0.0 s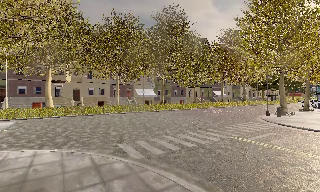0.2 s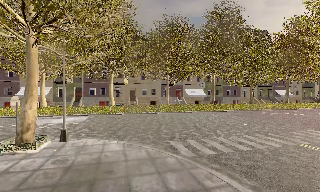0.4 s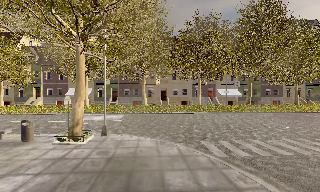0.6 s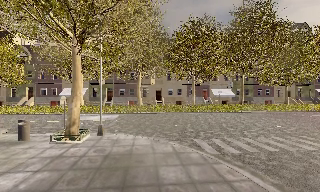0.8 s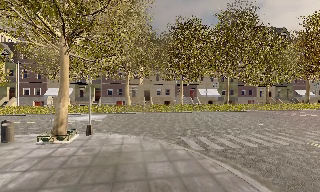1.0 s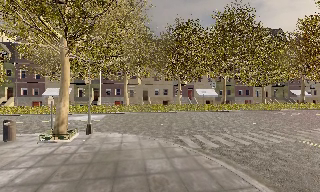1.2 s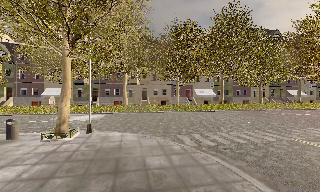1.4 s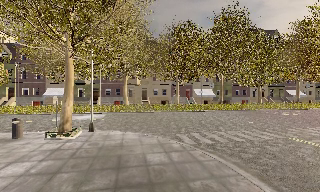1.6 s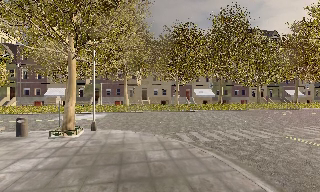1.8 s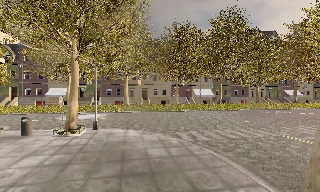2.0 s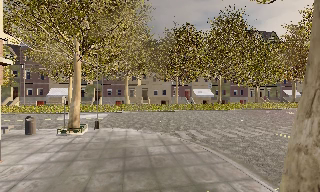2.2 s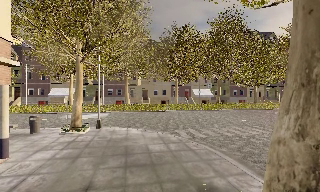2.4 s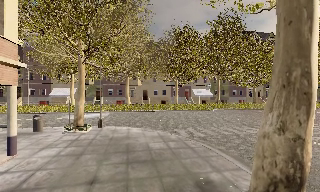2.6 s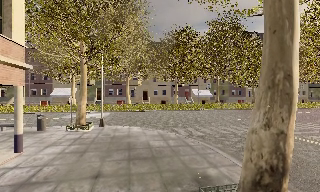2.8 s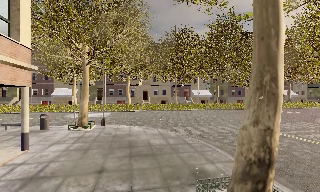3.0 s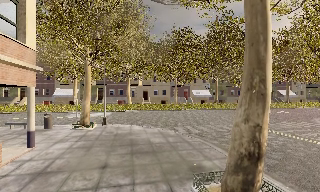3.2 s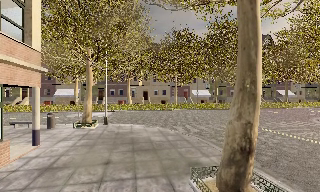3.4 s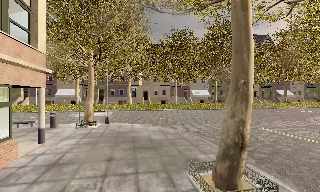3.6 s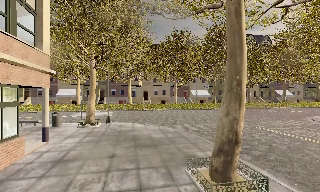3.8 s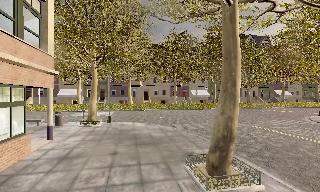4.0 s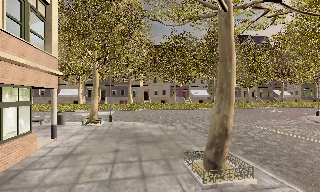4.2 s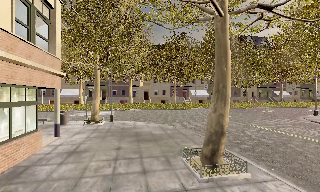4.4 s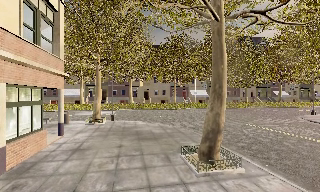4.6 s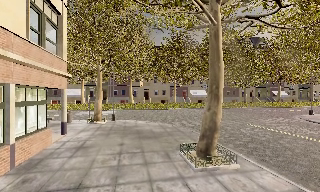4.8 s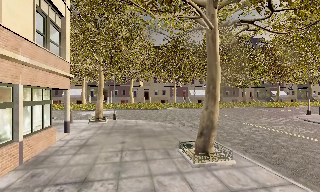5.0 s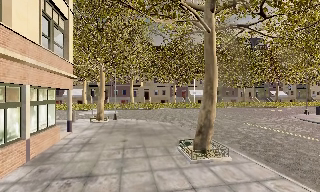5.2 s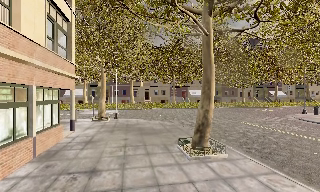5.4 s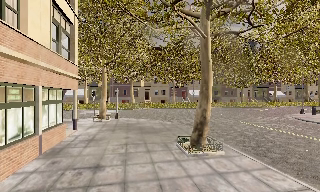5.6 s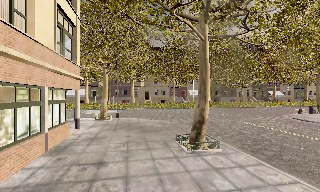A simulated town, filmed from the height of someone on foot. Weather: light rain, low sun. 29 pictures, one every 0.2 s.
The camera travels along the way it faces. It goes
backward.
0.0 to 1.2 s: The camera pans to its left, which is counterclockwise from overhead, by about 20 degrees. It travels backward, about 2 m, so what stands in front gets smaller.
1.2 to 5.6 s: The camera travels backward, about 7 m, so what stands in front gets smaller.
The film runs backward here.
